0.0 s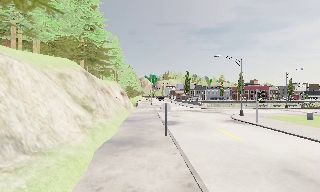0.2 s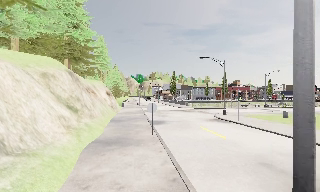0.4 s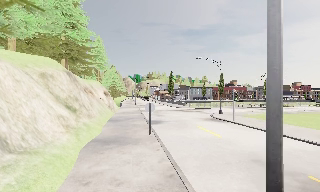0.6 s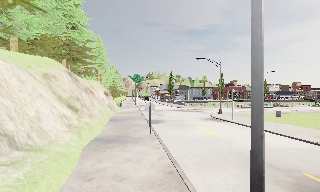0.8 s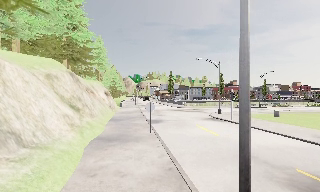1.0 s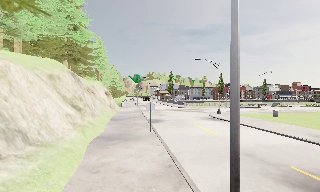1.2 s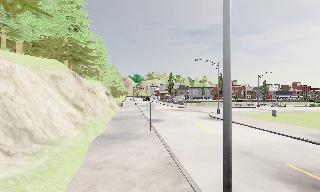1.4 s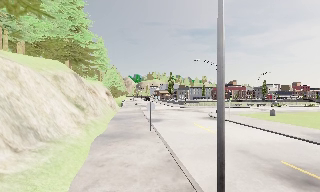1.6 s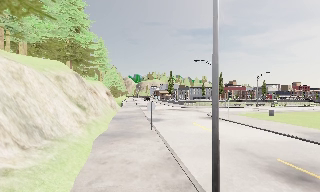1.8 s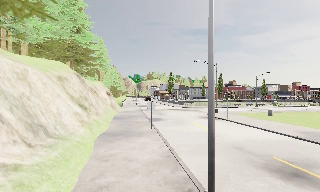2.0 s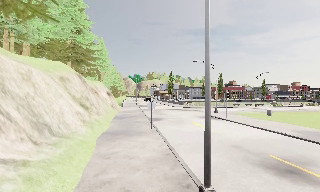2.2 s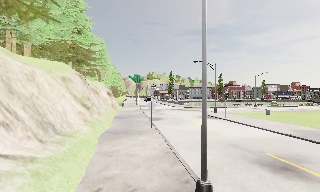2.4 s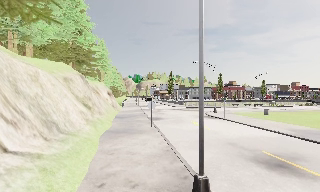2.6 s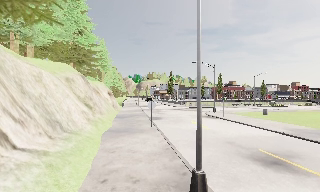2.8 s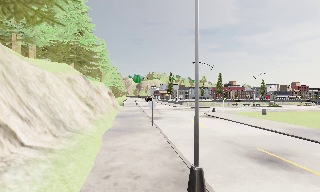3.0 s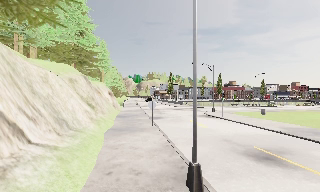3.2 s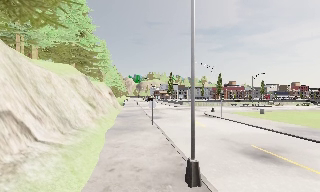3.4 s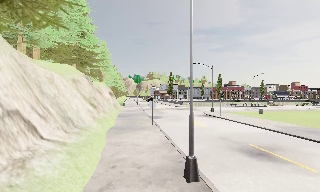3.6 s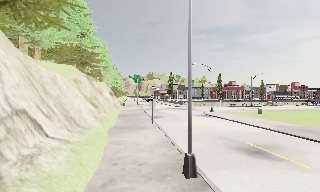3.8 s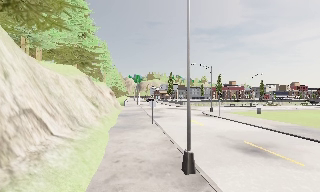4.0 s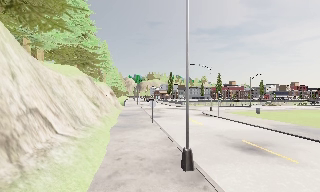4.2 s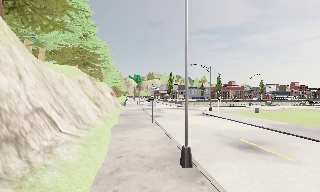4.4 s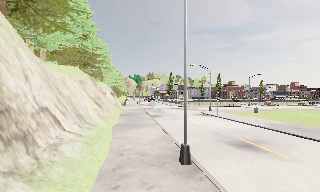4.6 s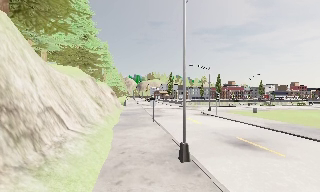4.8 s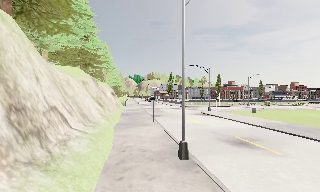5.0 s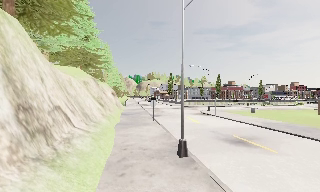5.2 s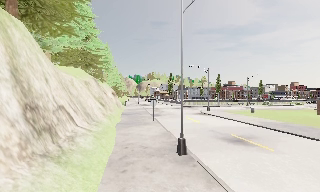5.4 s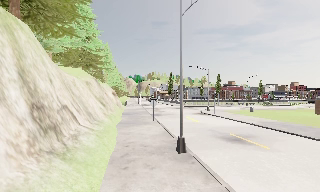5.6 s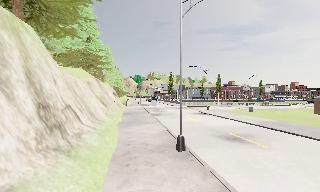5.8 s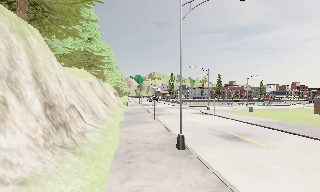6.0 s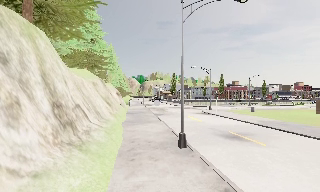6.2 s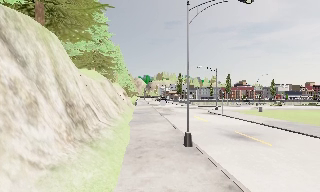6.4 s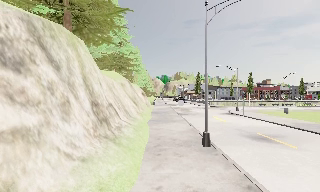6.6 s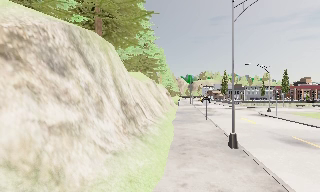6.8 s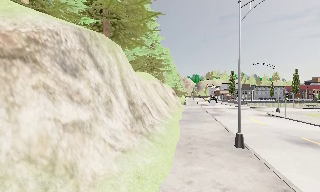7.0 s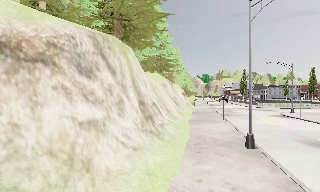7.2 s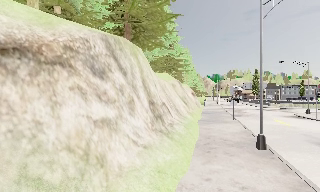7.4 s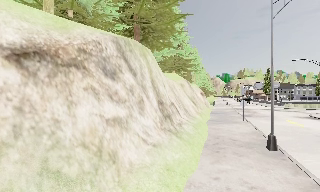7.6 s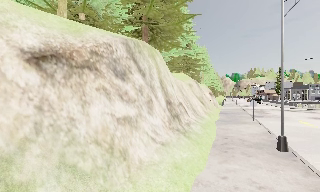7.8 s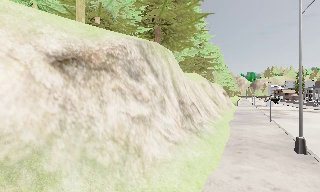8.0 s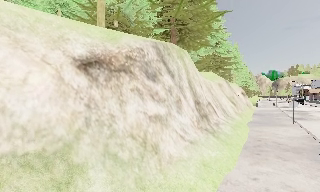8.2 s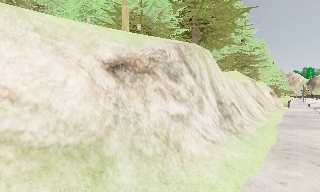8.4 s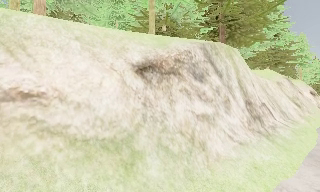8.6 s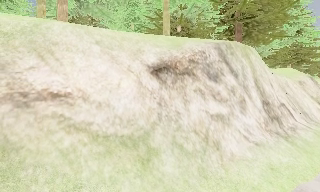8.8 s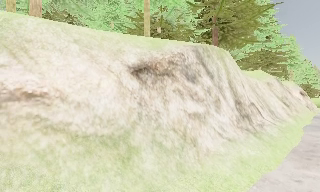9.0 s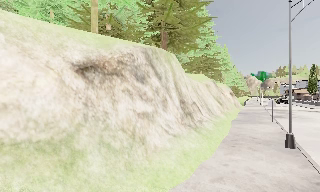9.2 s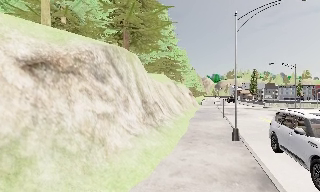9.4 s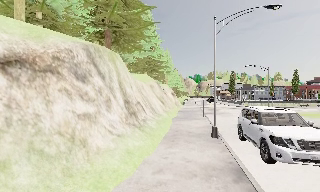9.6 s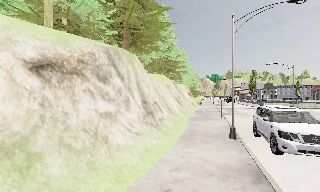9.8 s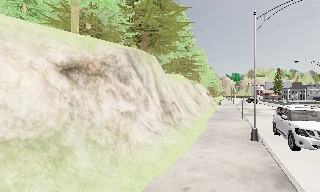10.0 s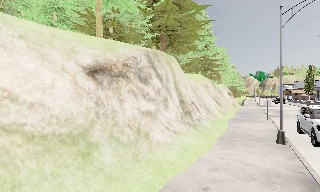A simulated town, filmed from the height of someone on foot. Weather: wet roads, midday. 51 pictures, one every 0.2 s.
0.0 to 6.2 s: The camera travels backward, about 7 m, so what stands in front gets smaller.
6.2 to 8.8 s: The camera pans to its left, which is counterclockwise from overhead, by about 55 degrees. It travels backward, about 2.5 m.
8.8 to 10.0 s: The camera pans to its right, which is clockwise from overhead, by about 20 degrees. It travels backward, about 1 m, so what stands in front gets smaller.
The film runs backward here.
